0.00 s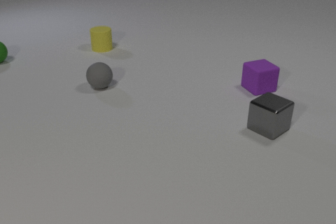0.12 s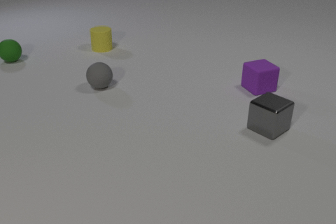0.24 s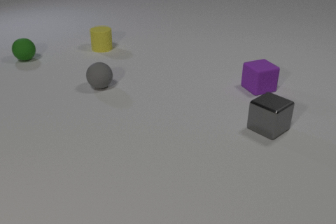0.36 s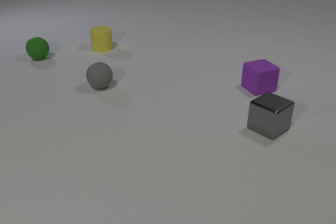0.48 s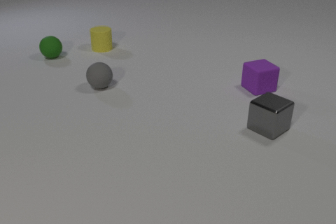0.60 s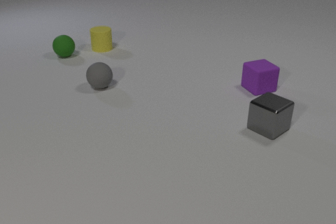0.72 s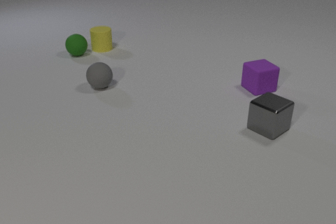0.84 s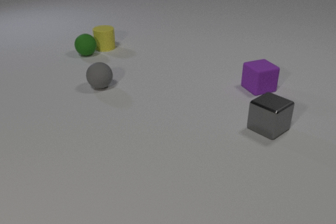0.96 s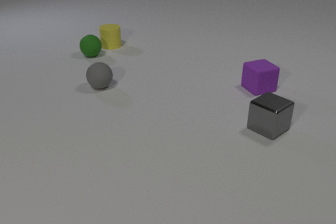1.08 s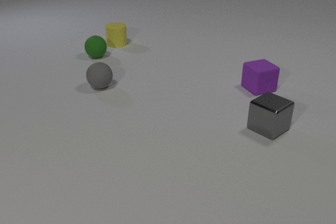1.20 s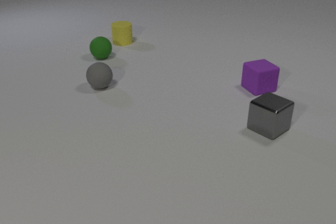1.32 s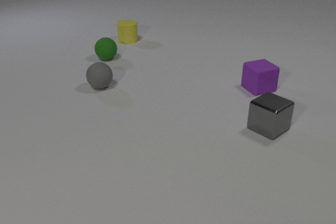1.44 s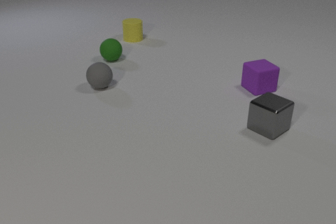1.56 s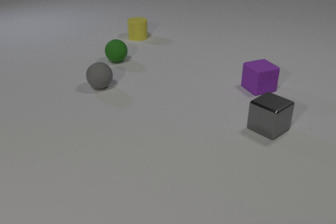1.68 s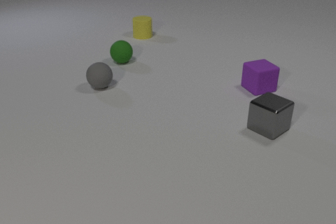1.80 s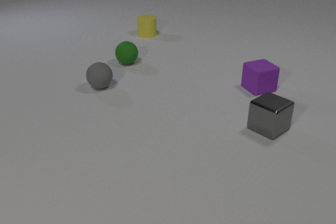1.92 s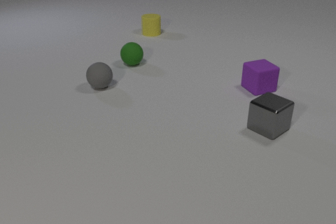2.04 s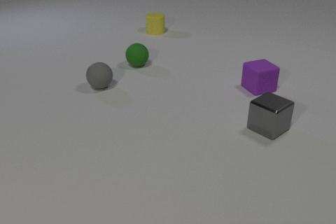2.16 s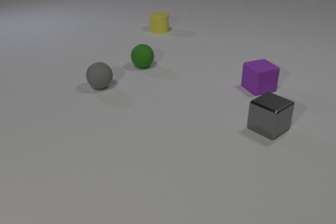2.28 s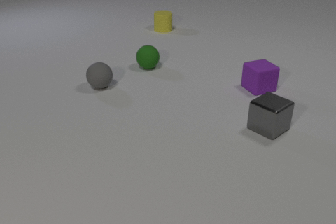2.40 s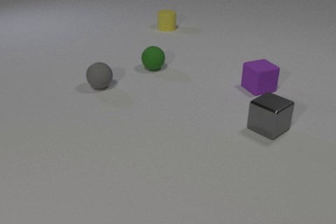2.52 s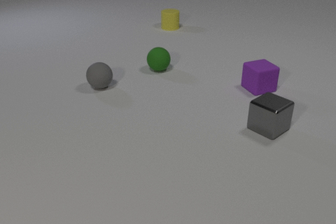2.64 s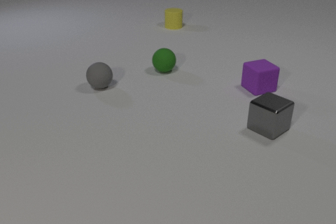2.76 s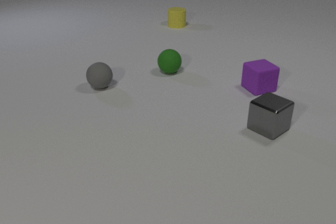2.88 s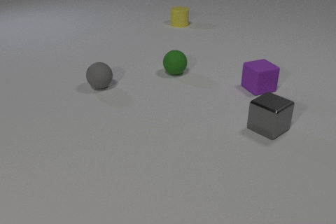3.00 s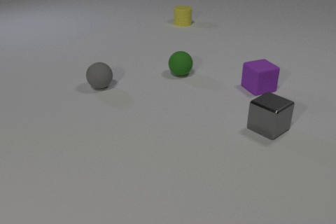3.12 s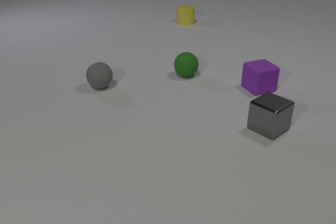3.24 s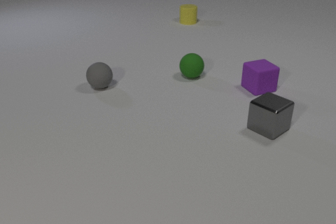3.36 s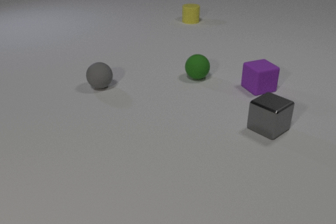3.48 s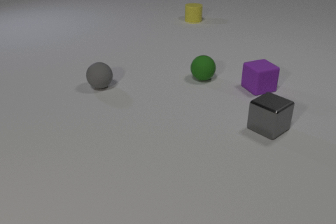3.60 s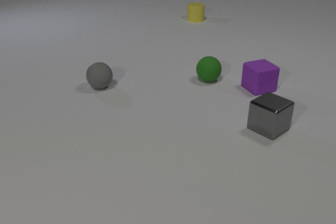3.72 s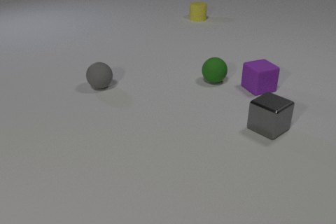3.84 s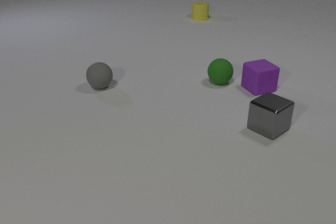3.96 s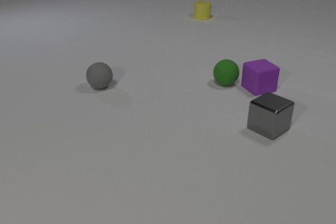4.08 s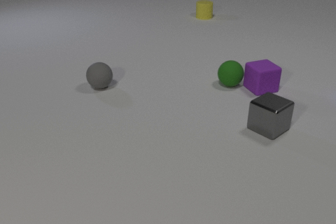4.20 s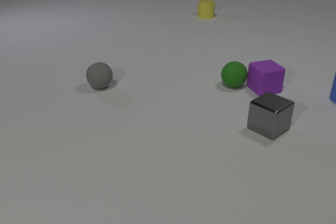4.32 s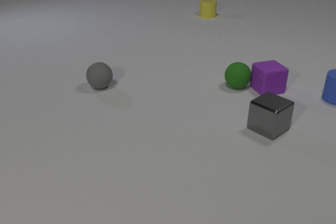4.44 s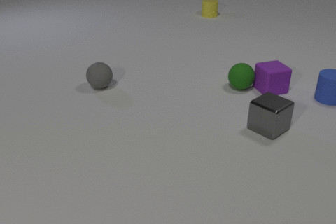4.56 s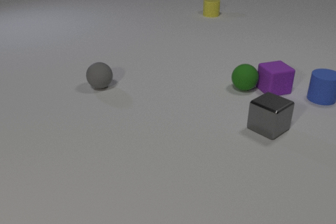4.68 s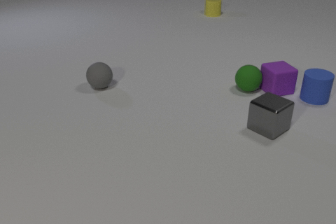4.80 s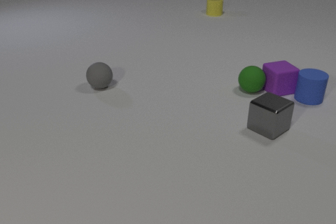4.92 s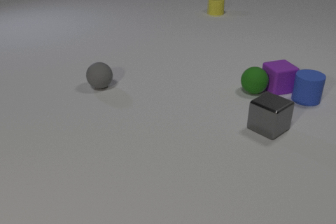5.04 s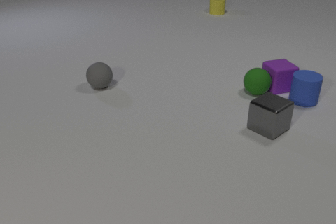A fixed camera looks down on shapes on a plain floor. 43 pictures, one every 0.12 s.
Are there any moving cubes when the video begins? no.
How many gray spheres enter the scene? 0.
How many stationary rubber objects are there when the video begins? 3.
0.00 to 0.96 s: The green rubber sphere rolls to the right. The yellow rubber cylinder slides to the right and away from the camera. The green rubber sphere and the yellow rubber cylinder collide.
0.96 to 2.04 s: The green rubber sphere rolls to the right and toward the camera. The yellow rubber cylinder slides to the right and away from the camera.
2.04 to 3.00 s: The green rubber sphere rolls to the right and toward the camera. The yellow rubber cylinder slides to the right and away from the camera.
3.00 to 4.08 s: The green rubber sphere rolls to the right and toward the camera. The yellow rubber cylinder slides away from the camera and to the right. The green rubber sphere and the purple rubber cube collide.
4.08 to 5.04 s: The green rubber sphere rolls to the right and toward the camera. The yellow rubber cylinder slides away from the camera and to the right. The purple rubber cube slides to the right. The blue rubber cylinder comes in at the right edge, slides to the left and toward the camera. The purple rubber cube and the blue rubber cylinder collide.
